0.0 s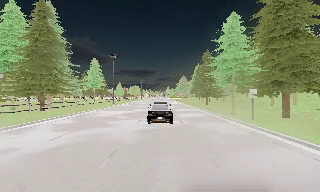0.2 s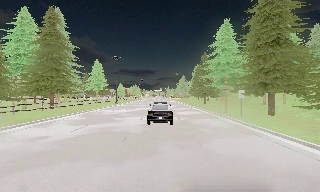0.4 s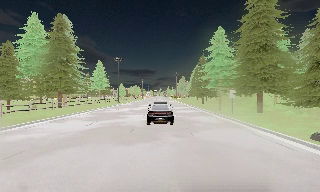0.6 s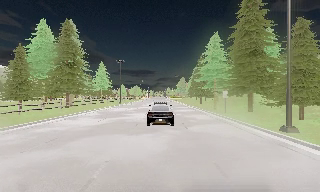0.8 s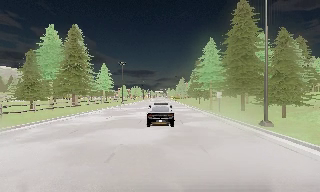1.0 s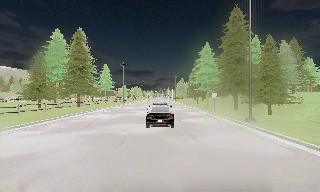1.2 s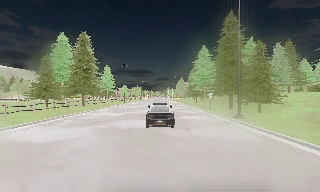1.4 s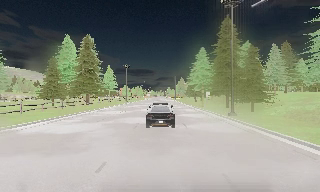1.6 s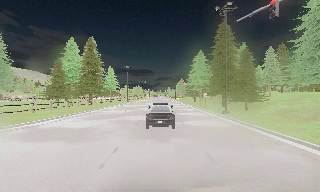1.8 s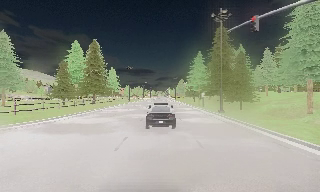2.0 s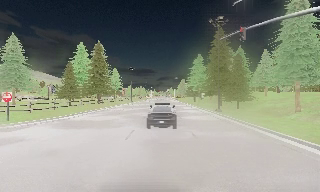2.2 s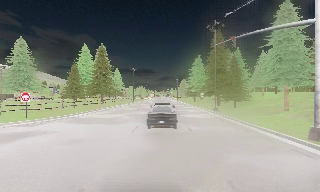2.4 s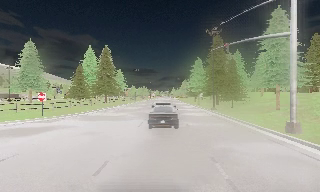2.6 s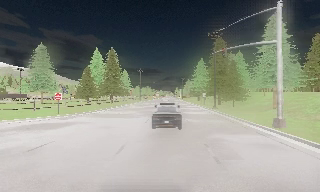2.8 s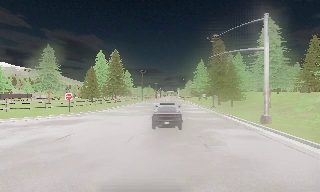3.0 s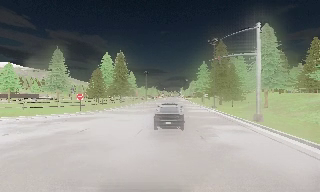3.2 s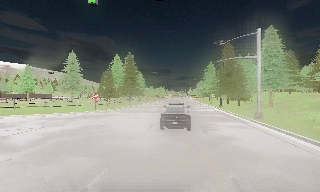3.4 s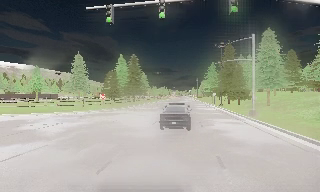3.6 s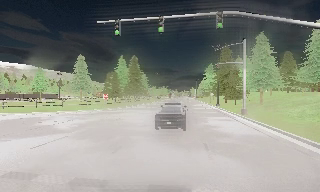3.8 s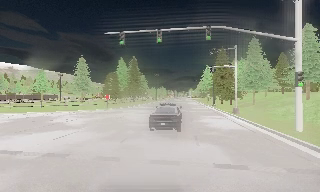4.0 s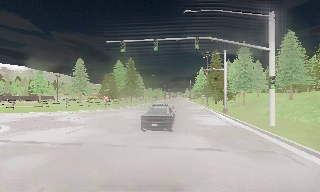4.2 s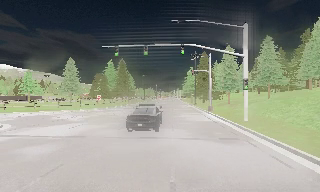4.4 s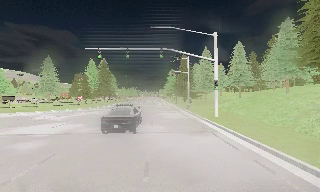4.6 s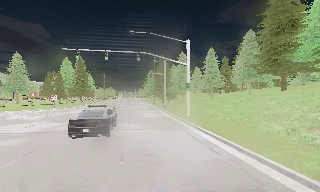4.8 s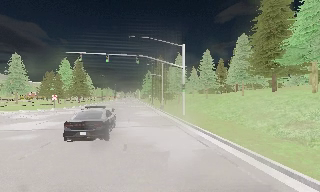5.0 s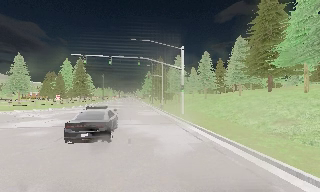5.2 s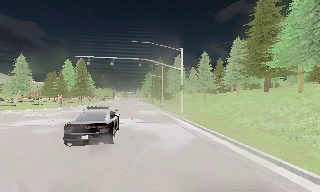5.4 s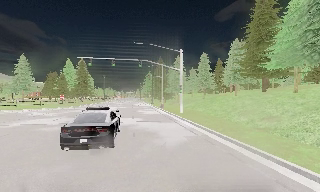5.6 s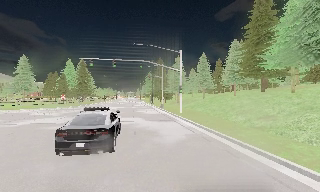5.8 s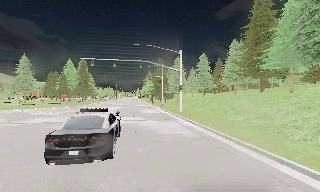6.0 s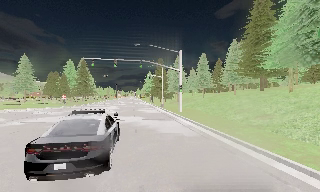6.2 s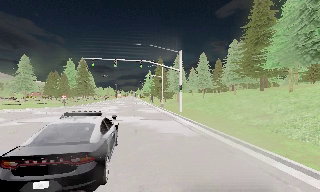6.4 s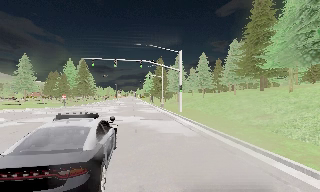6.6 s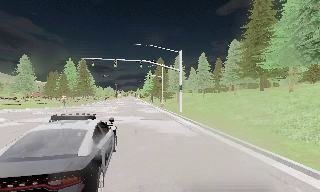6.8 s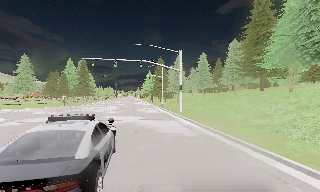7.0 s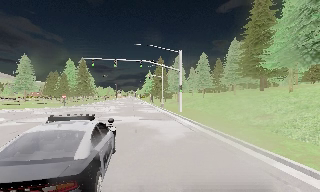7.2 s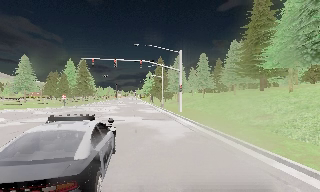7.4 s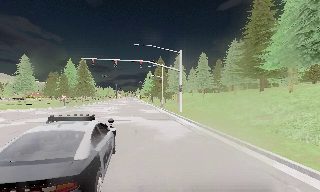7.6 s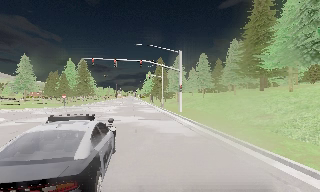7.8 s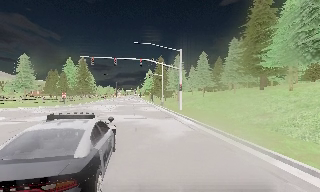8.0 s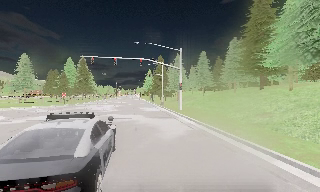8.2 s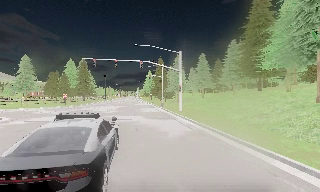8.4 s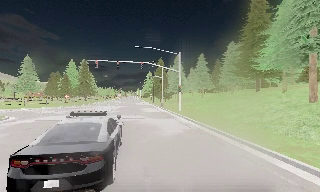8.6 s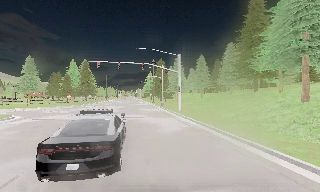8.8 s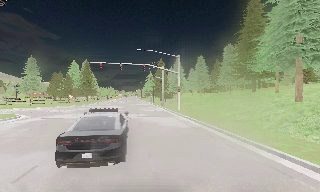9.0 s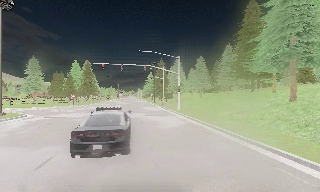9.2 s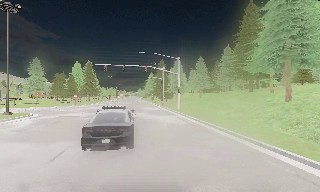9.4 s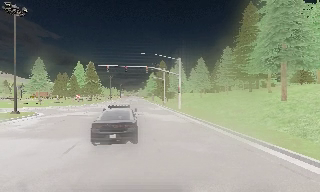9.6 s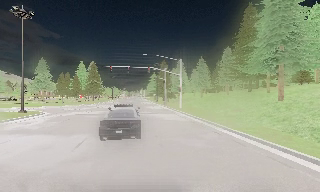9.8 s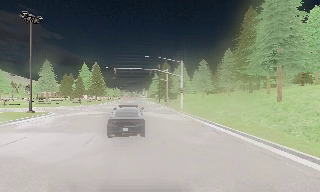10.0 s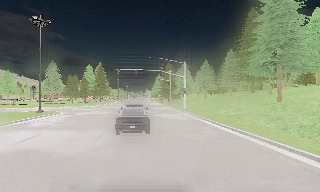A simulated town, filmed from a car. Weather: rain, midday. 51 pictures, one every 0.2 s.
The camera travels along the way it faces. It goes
backward.
0.0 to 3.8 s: The camera travels backward, about 30 m, so what stands in front gets smaller.
3.8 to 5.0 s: The scene slides to the left, as the camera pans about 20 degrees to its right. It travels backward, about 7 m, so what stands in front gets smaller.
5.0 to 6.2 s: The camera travels backward, about 2 m, so what stands in front gets smaller. It loses speed.
6.2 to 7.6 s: The camera keeps its place and its aim.
7.6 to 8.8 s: The camera travels backward, about 2.5 m, so what stands in front gets smaller. It gains speed.
8.8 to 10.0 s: The camera travels backward, about 4 m, so what stands in front gets smaller.
The film runs backward here.
